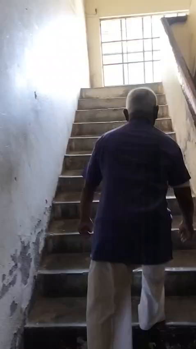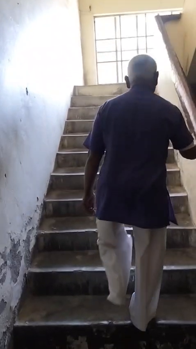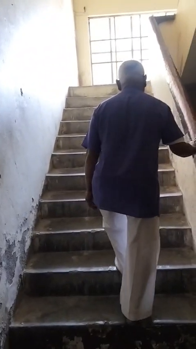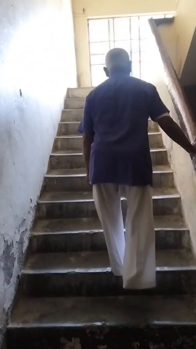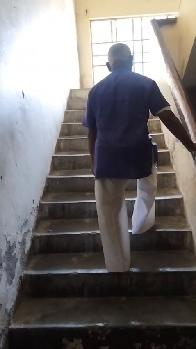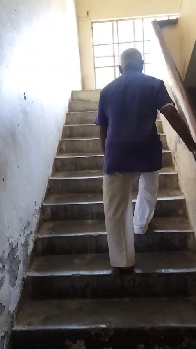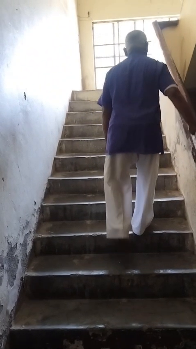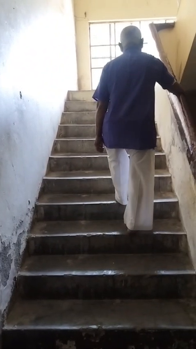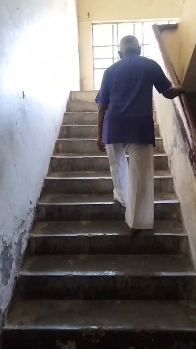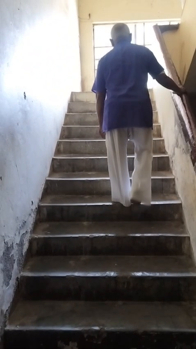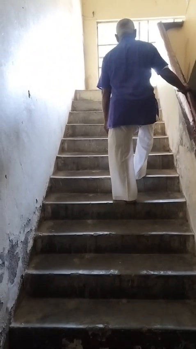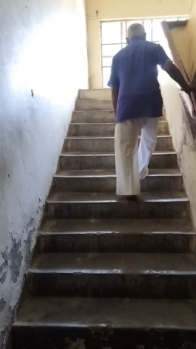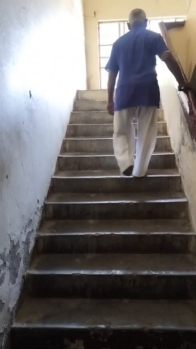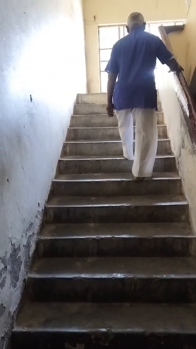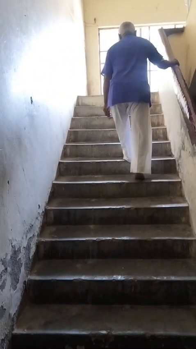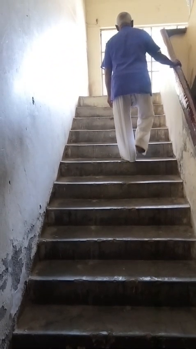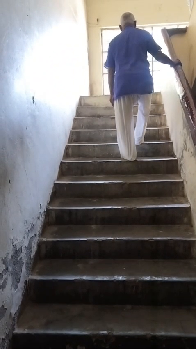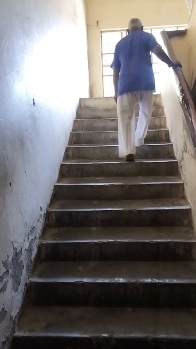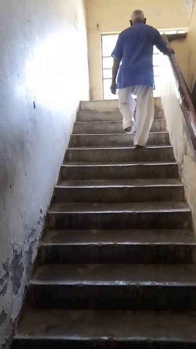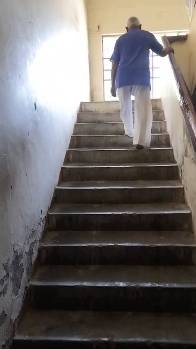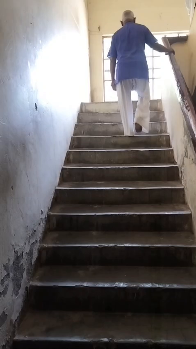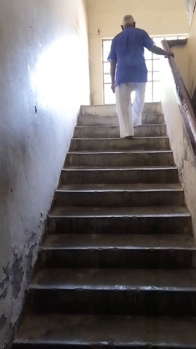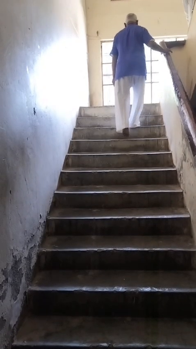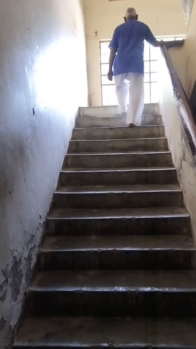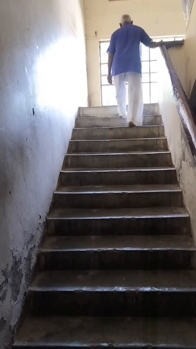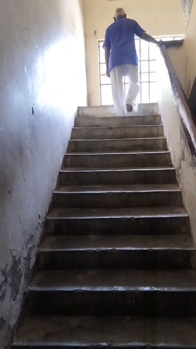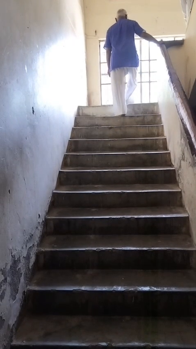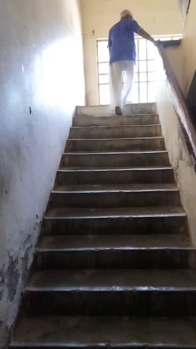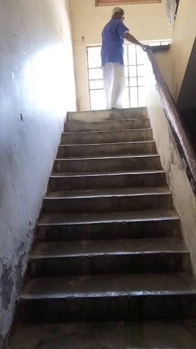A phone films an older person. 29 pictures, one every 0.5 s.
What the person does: Climbing stairs.
